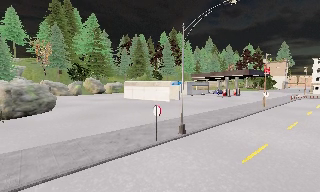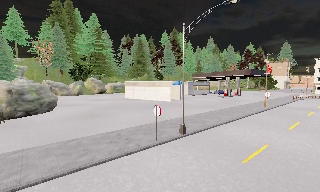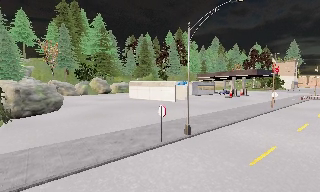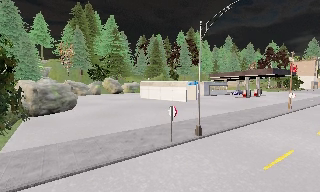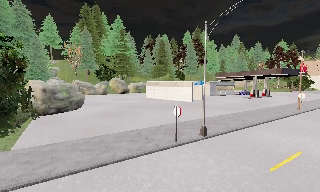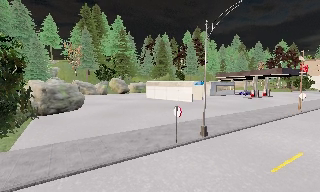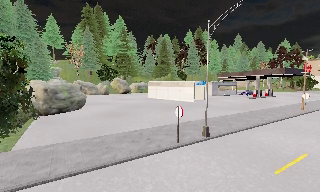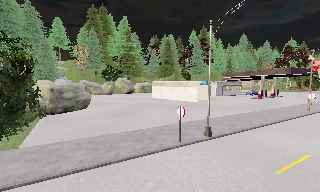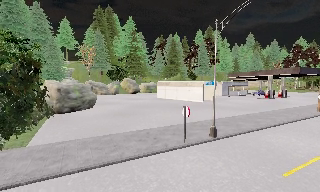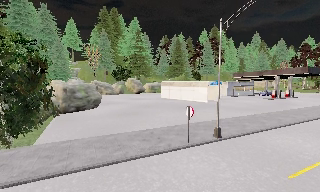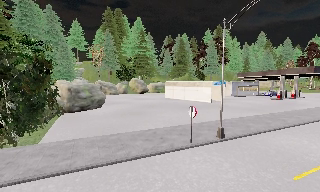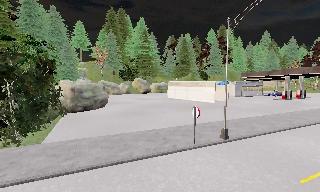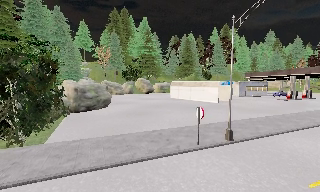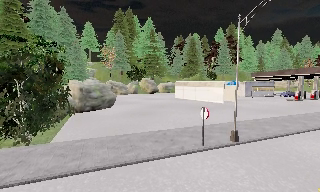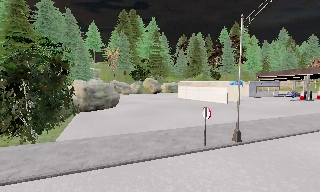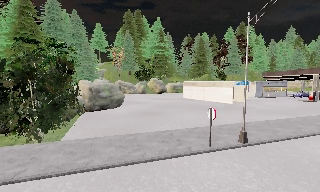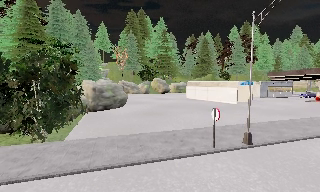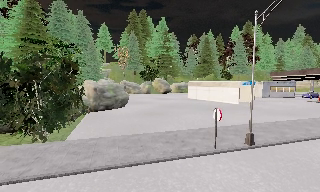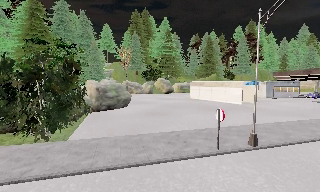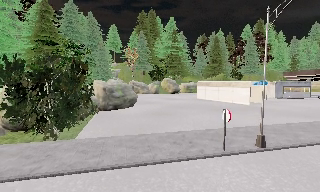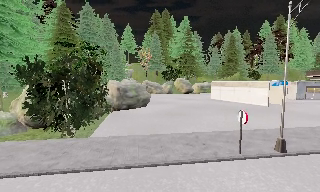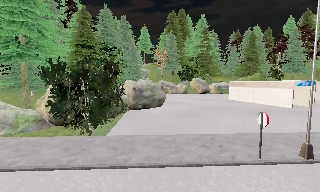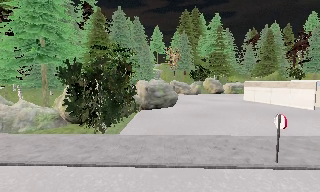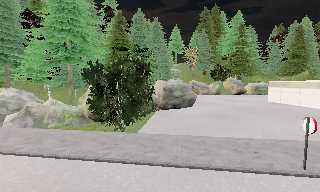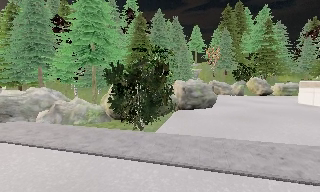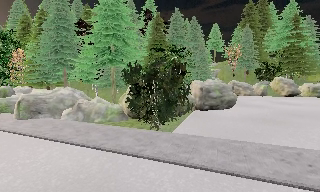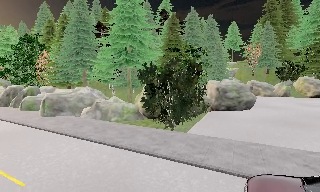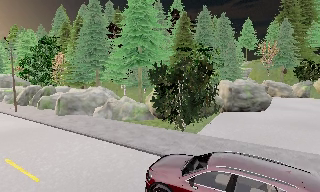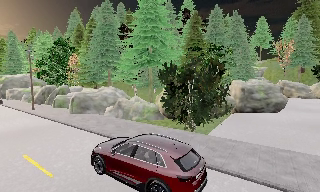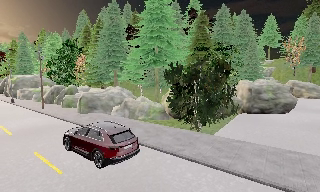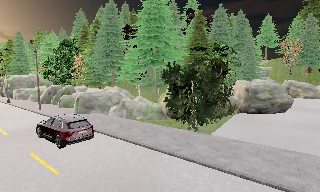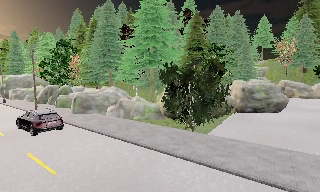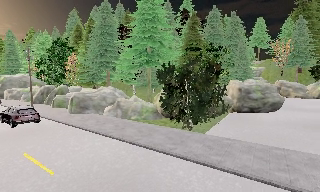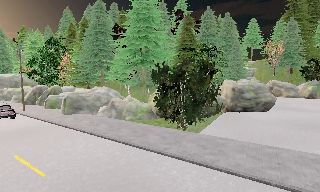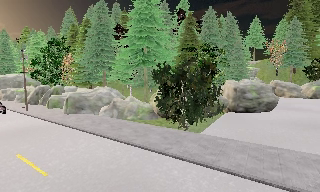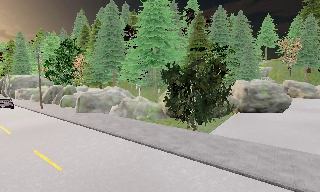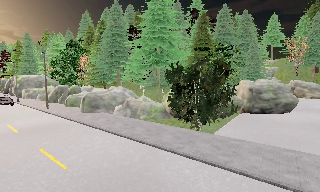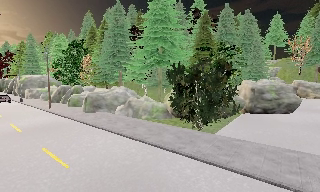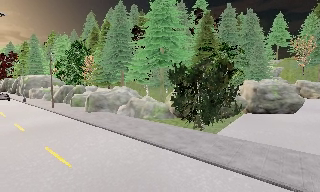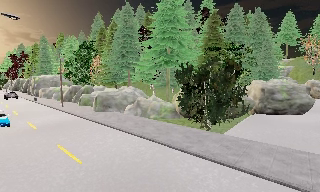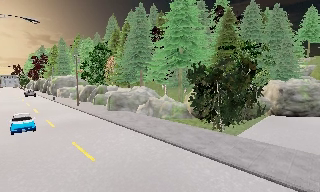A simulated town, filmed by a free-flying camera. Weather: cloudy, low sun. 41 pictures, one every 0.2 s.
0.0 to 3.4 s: The scene slides to the right, as the camera pans about 25 degrees to its left. It travels to its right and forward, about 0.5 m.
3.4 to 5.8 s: The camera swings to its left by about 55 degrees, and the scene slides to the right.
5.8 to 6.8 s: The camera shifts only a little, or ends up much as it began.
6.8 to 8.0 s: The scene slides to the right, as the camera pans about 10 degrees to its left.
The film runs forward here.
